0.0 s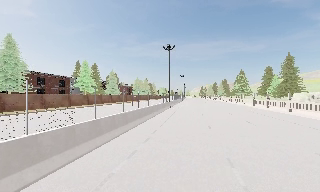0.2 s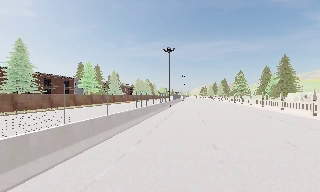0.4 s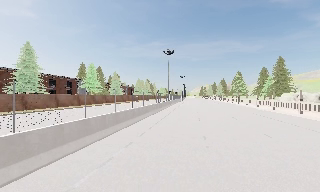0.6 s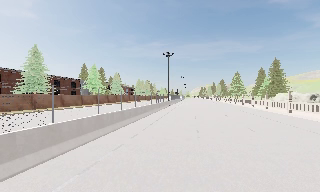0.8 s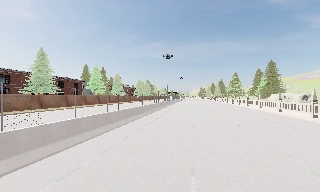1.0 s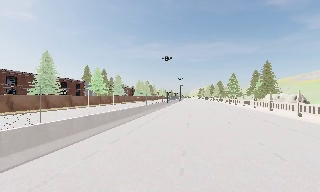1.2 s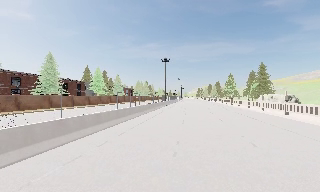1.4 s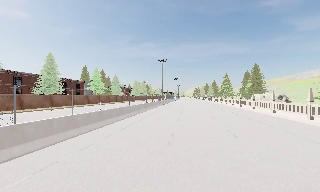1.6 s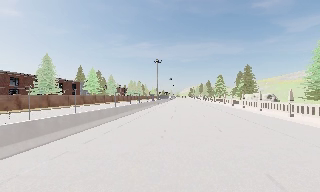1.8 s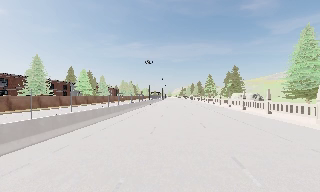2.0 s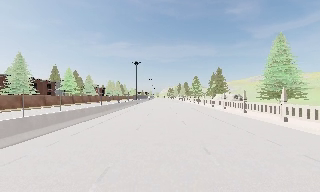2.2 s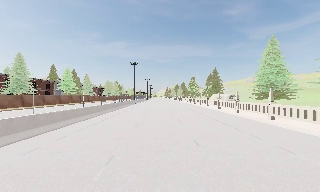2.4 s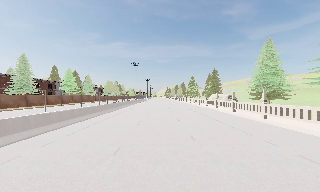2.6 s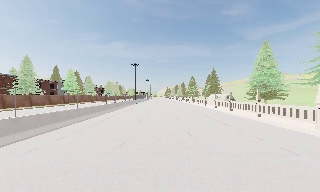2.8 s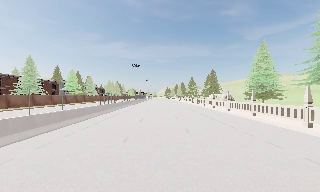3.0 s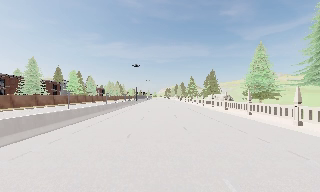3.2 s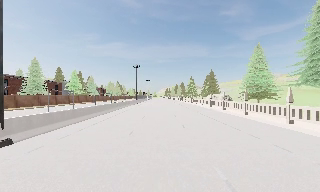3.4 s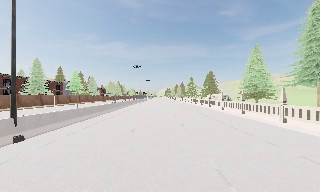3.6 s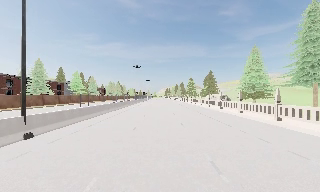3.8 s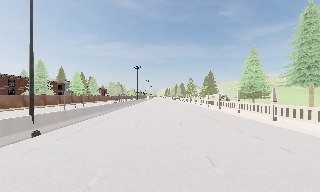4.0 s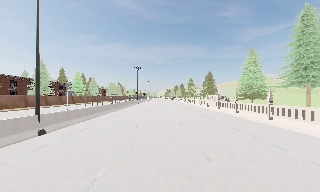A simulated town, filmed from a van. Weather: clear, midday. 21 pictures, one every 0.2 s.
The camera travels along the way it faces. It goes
backward.
0.0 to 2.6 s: The camera swings to its right by about 10 degrees, and the scene slides to the left. It travels backward, about 17 m, so what stands in front gets smaller. It loses speed.
2.6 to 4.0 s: The camera travels backward, about 4.5 m, so what stands in front gets smaller. It loses speed.
The film runs backward here.
